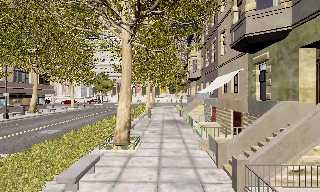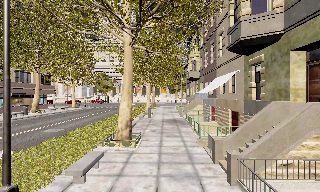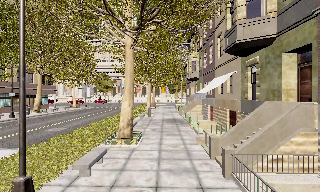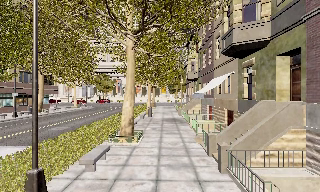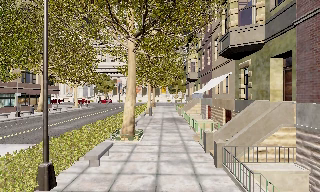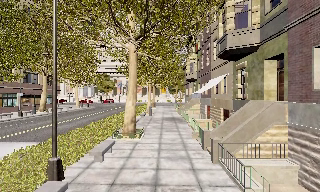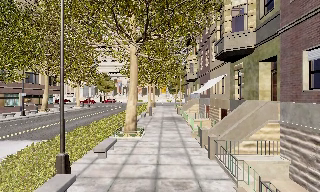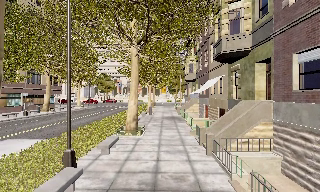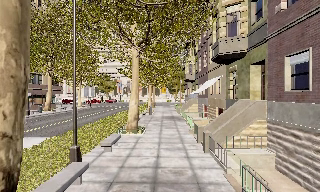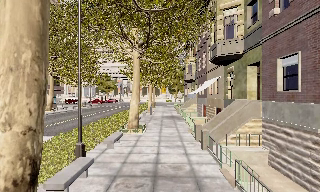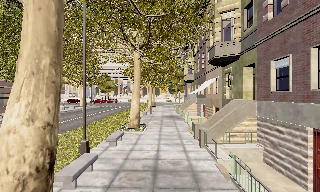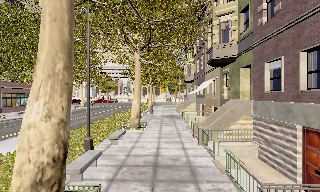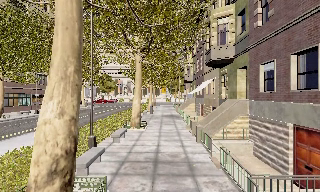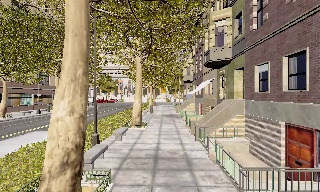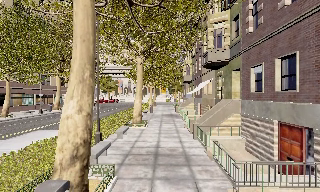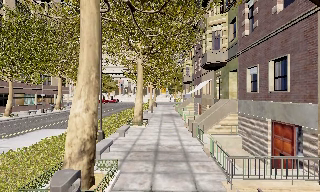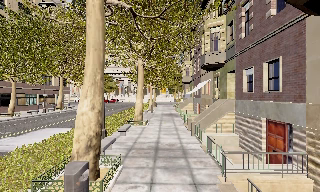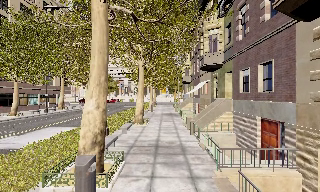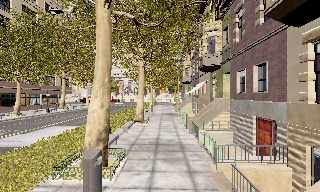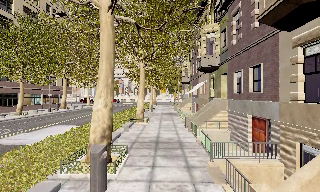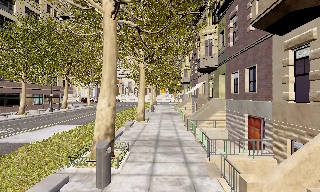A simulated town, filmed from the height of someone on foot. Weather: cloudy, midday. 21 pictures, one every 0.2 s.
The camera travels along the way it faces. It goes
backward.
0.0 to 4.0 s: The camera travels backward, about 7 m, so what stands in front gets smaller.
The film runs backward here.
